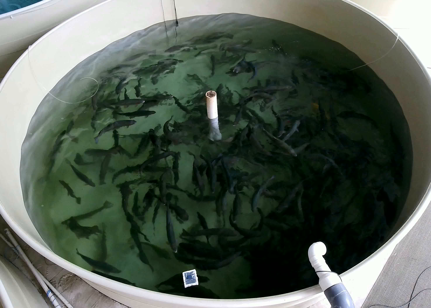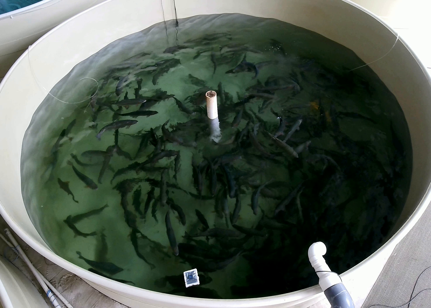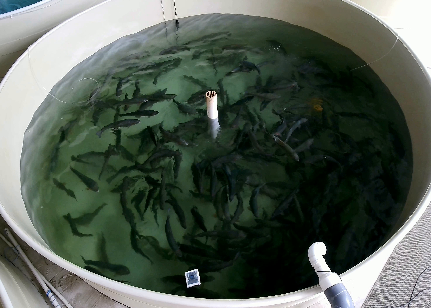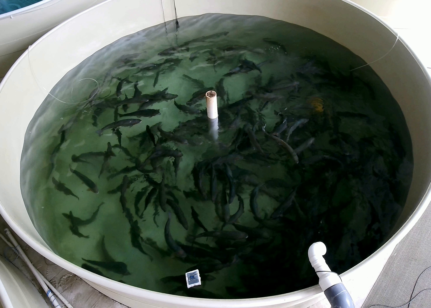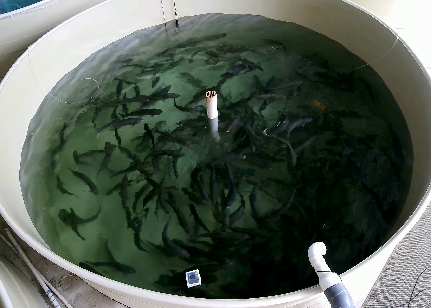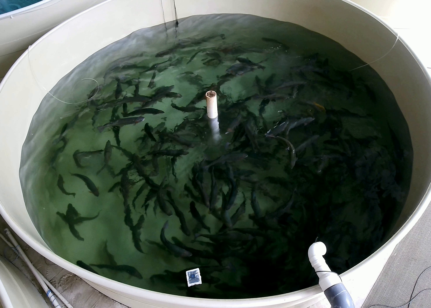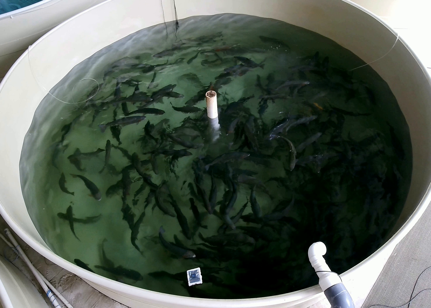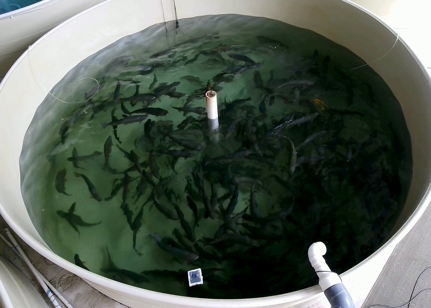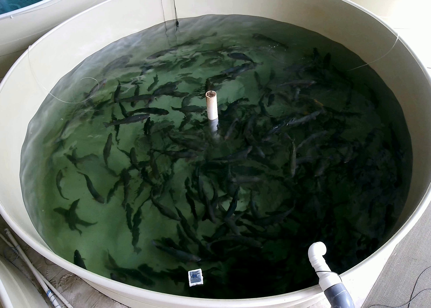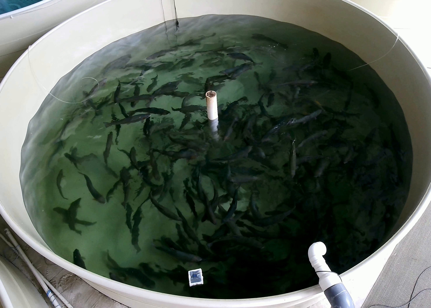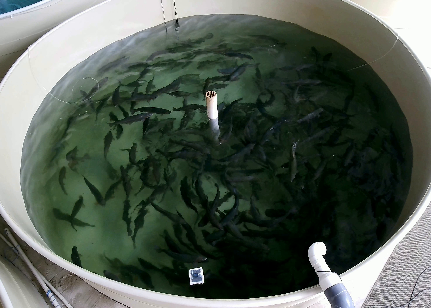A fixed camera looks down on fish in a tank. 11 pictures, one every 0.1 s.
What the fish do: Foraging.
